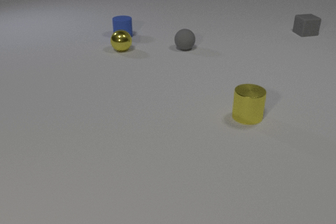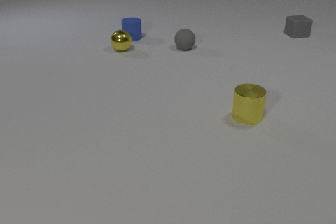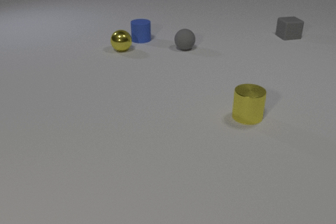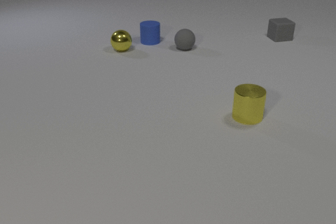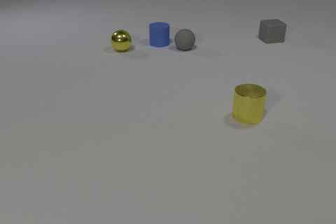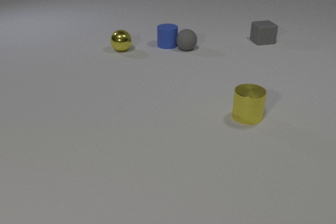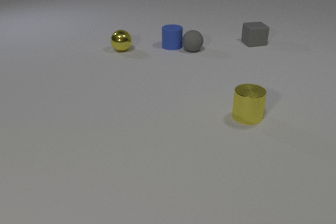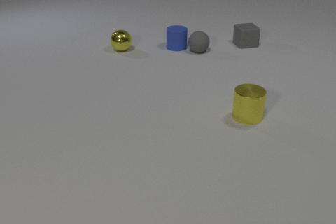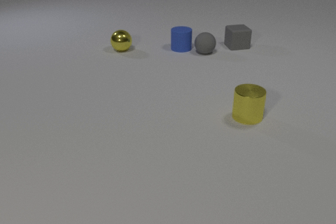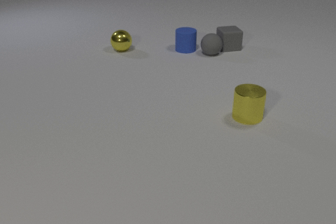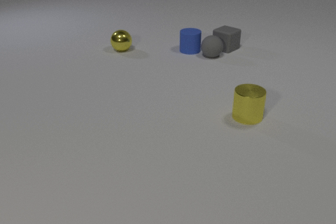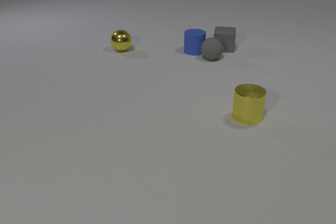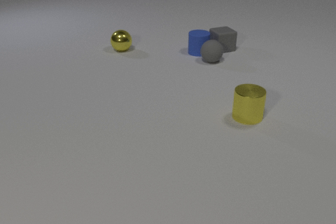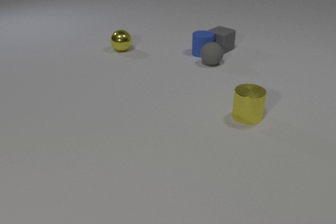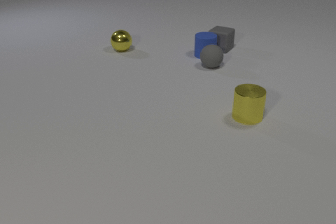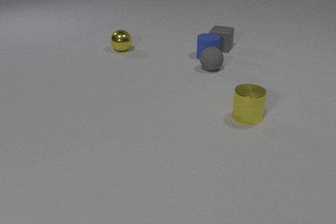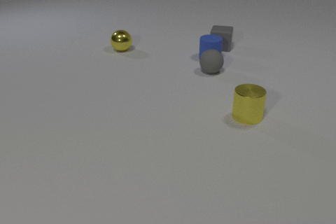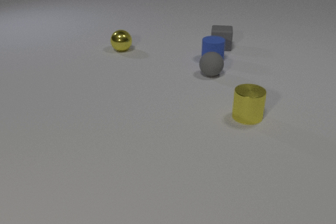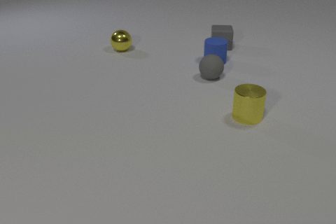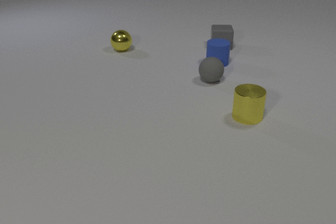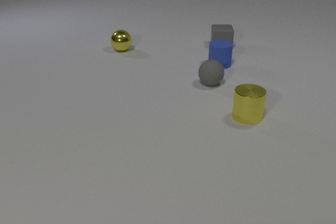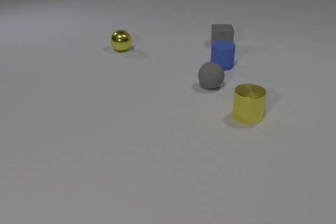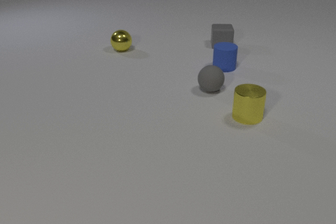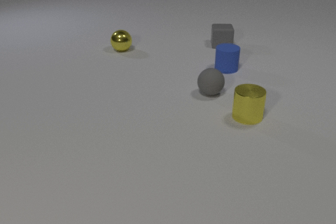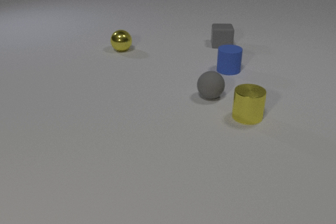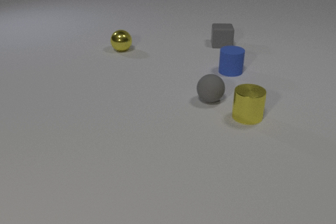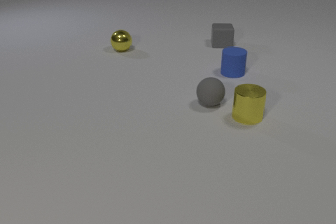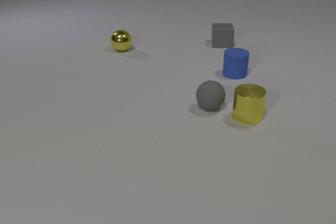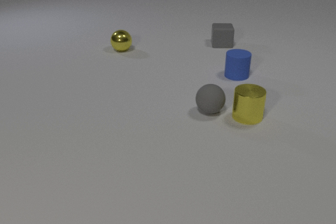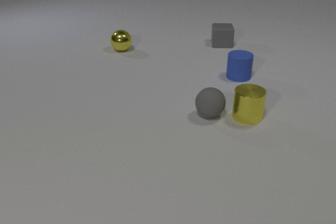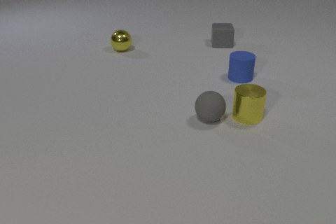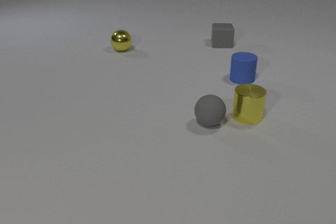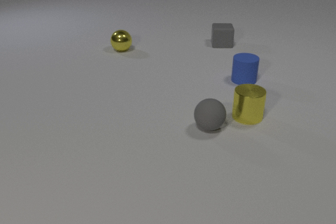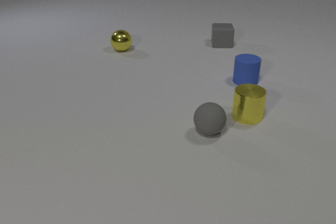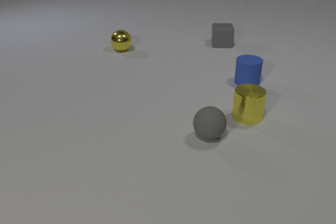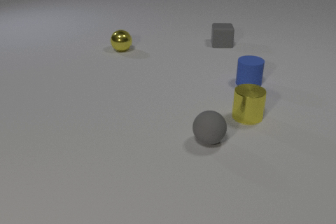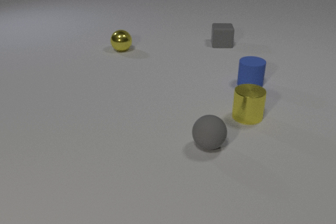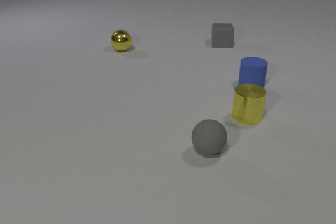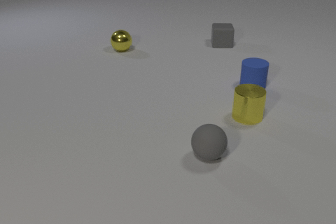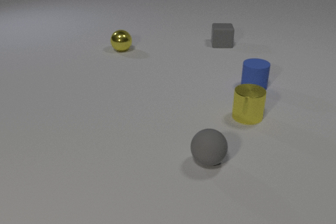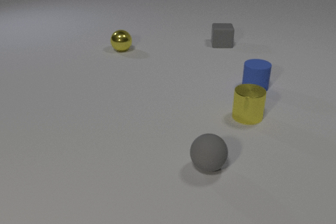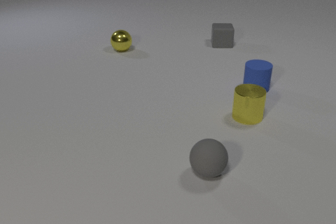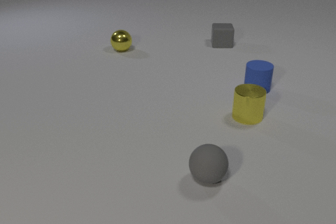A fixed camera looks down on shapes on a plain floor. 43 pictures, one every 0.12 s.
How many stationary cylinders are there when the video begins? 1.
What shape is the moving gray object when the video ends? sphere.
What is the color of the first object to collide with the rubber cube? gray.
0.00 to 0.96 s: The blue rubber cylinder slides to the right and toward the camera. The gray rubber sphere rolls to the right and toward the camera. The gray rubber cube slides to the left and toward the camera. The blue rubber cylinder and the gray rubber sphere collide.
0.96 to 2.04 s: The blue rubber cylinder slides to the right and toward the camera. The gray rubber sphere rolls toward the camera. The gray rubber cube slides to the left, spins so that its near face slides to the right, counterclockwise seen from above. The gray rubber sphere and the gray rubber cube collide. The blue rubber cylinder and the gray rubber cube collide.
2.04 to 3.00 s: The blue rubber cylinder slides toward the camera and to the right. The gray rubber sphere rolls toward the camera. The gray rubber cube slides away from the camera.
3.00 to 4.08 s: The blue rubber cylinder slides toward the camera and to the right. The gray rubber sphere rolls toward the camera.
4.08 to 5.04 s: The blue rubber cylinder slides toward the camera and to the right. The gray rubber sphere rolls toward the camera.
